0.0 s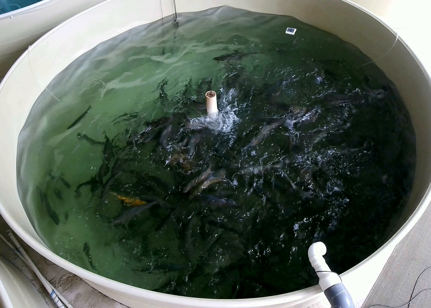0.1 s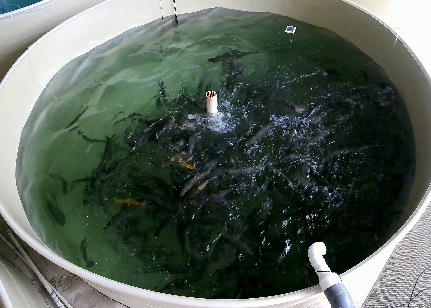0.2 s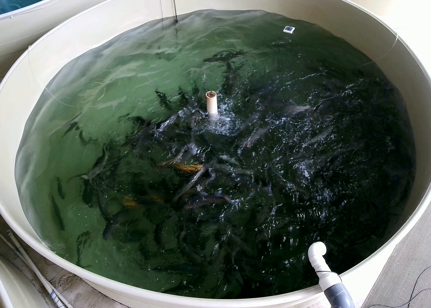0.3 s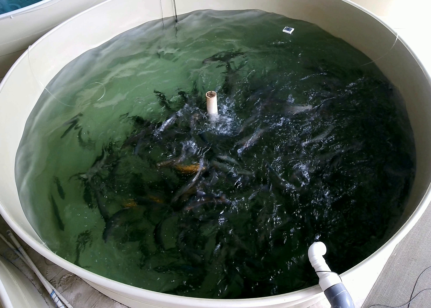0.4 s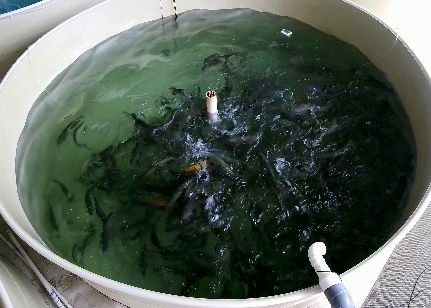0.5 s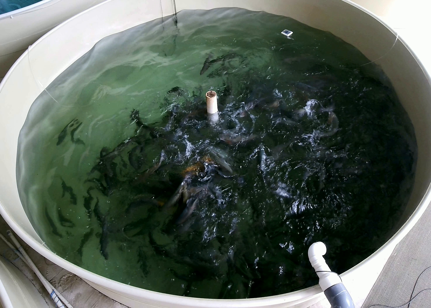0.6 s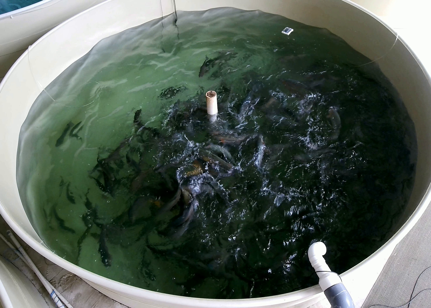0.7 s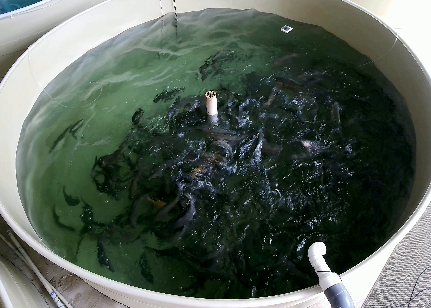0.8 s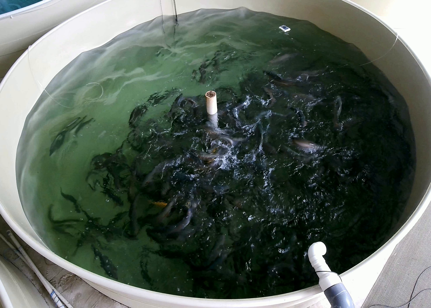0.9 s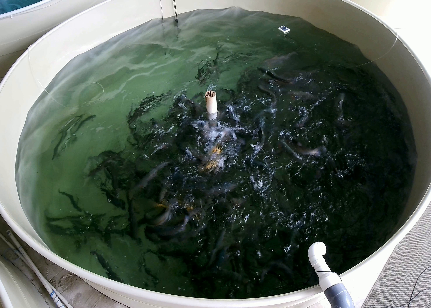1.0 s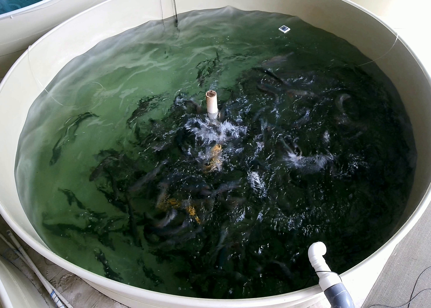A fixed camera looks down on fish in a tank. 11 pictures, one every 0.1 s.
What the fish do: Strong feeding.
